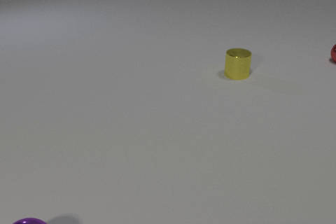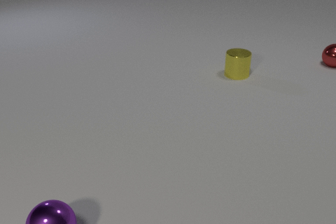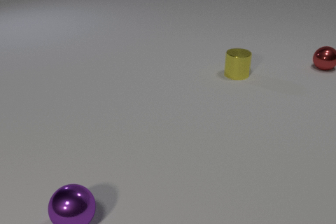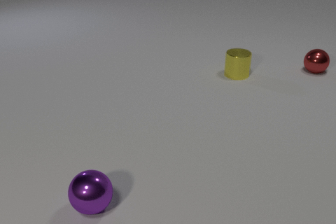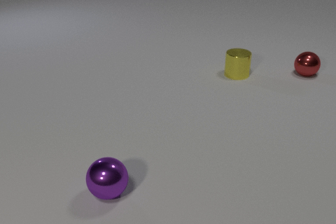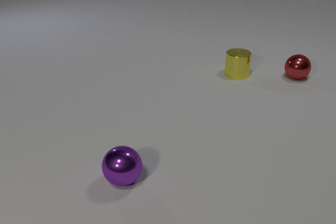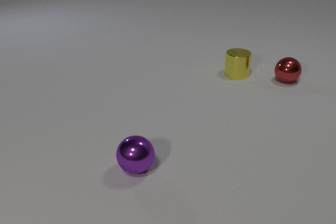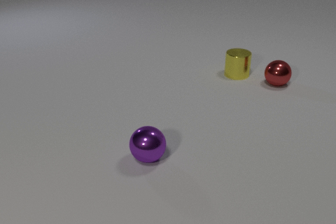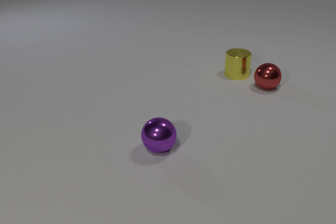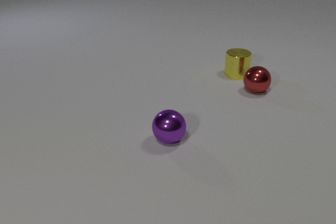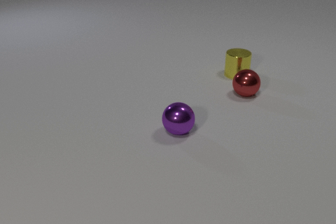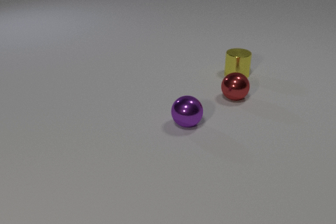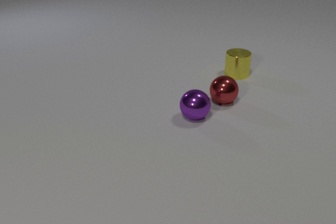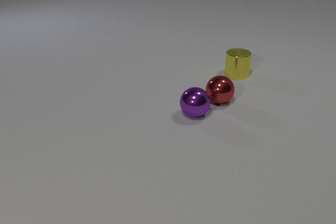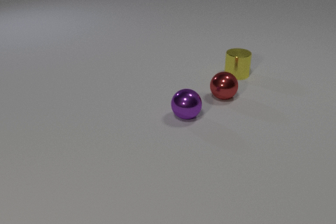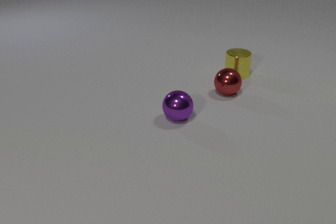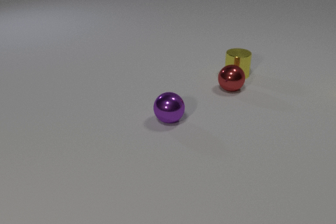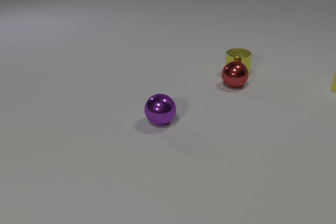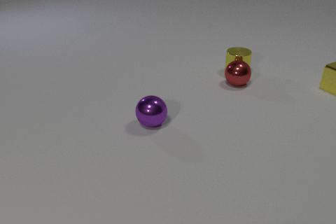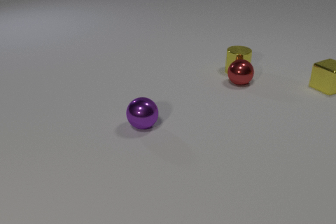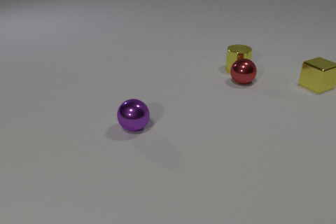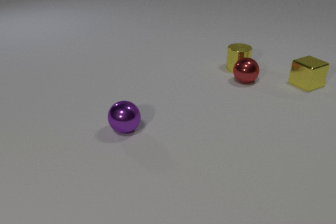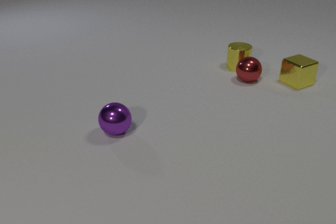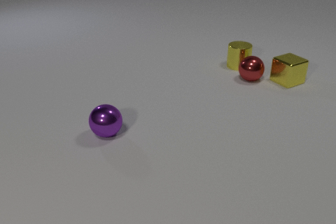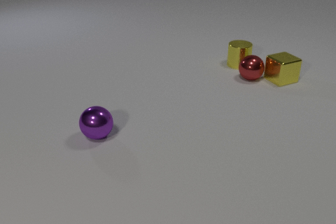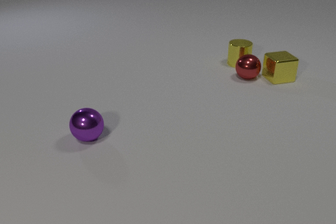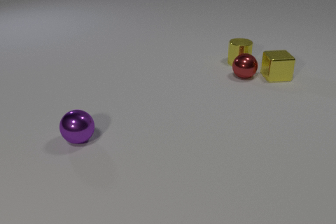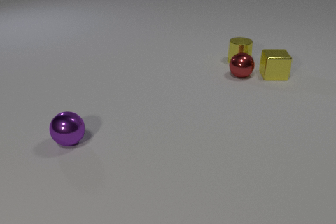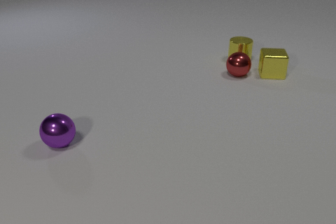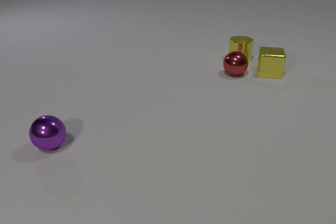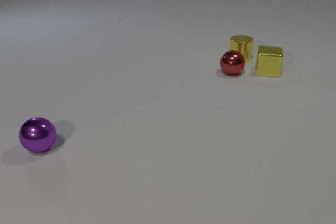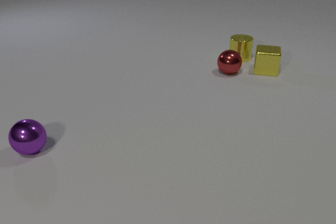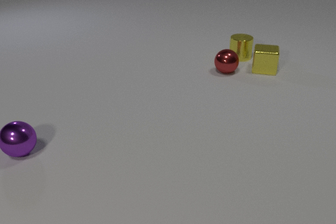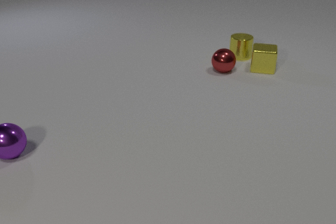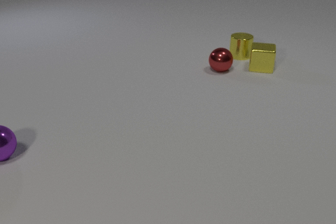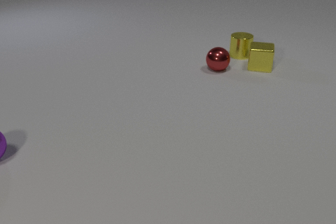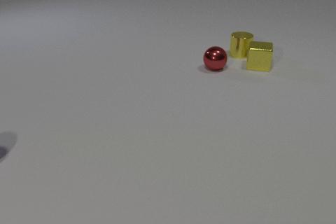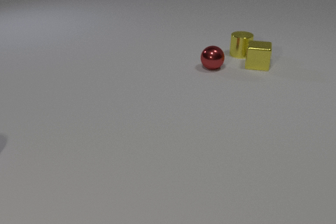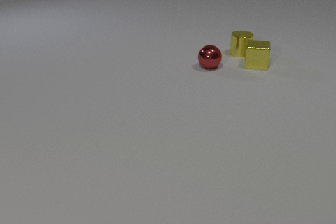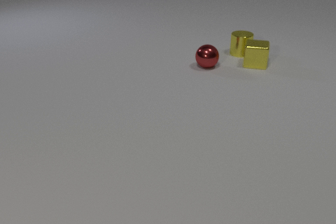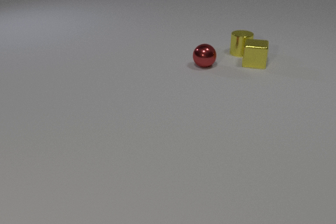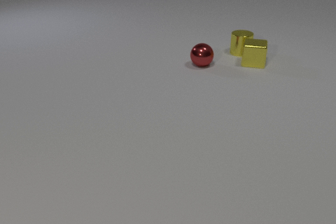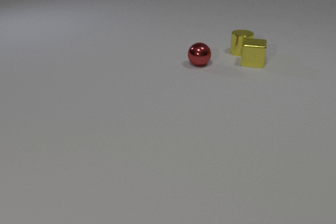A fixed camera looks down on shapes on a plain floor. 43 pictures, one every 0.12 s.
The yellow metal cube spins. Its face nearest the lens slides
to the left.
The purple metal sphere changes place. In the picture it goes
away from the camera.
0.00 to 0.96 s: The red metal sphere rolls toward the camera and to the left. The purple metal sphere rolls away from the camera and to the right.
0.96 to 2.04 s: The red metal sphere rolls to the left. The purple metal sphere rolls away from the camera. The yellow metal cube comes in at the right edge. The red metal sphere and the purple metal sphere collide.
2.04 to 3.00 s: The red metal sphere rolls away from the camera and to the right. The purple metal sphere rolls to the left. The yellow metal cylinder slides away from the camera. The yellow metal cube slides to the left. The red metal sphere and the yellow metal cylinder collide. The red metal sphere and the yellow metal cube collide.
3.00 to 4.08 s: The red metal sphere rolls to the left and away from the camera. The purple metal sphere rolls to the left. The yellow metal cylinder slides away from the camera. The yellow metal cube slides away from the camera and to the left, spins clockwise seen from above by about 30 degrees, its near face sliding to the left.
4.08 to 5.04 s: The red metal sphere rolls to the left and away from the camera. The purple metal sphere rolls to the left, leaves at the left edge. The yellow metal cylinder slides away from the camera. The yellow metal cube slides away from the camera and to the left.
How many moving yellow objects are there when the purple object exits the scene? 2.
How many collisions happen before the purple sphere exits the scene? 3.
What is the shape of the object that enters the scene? cube.
